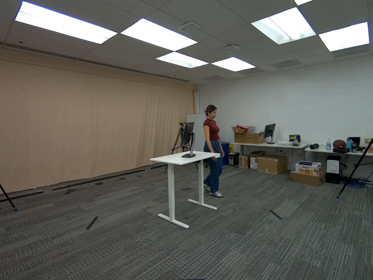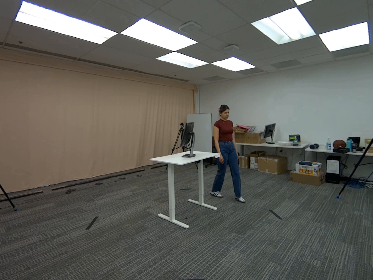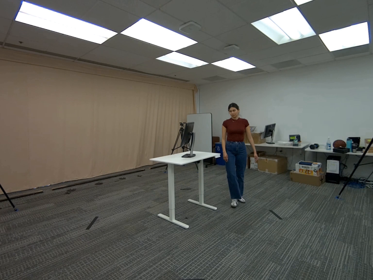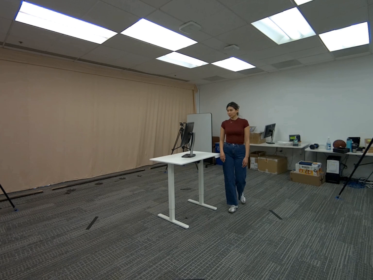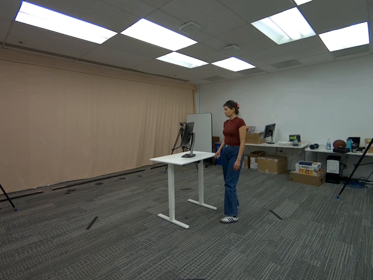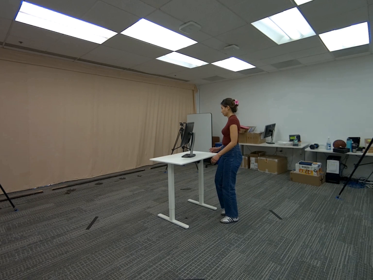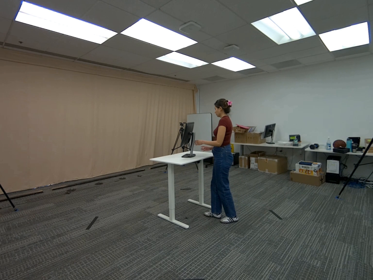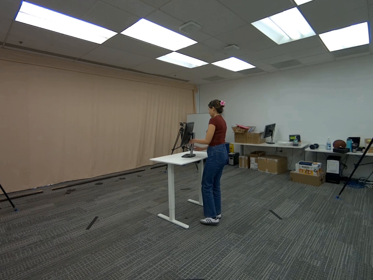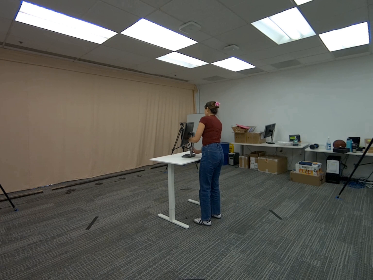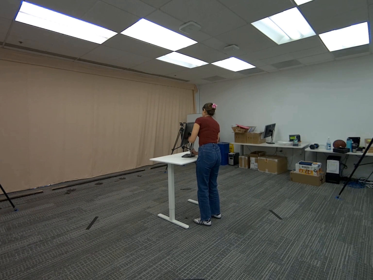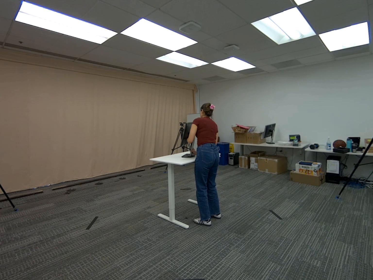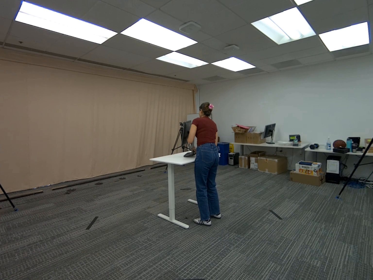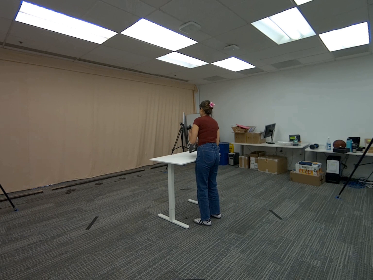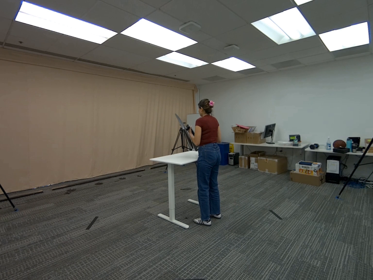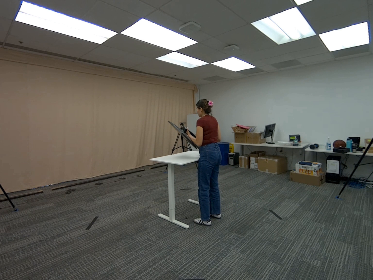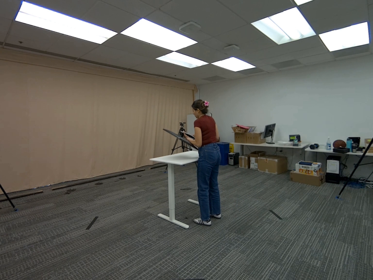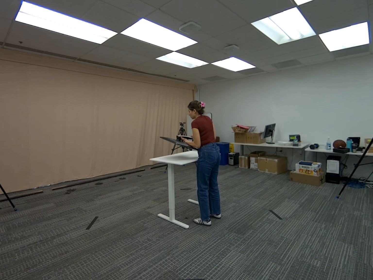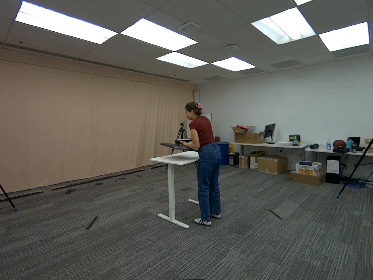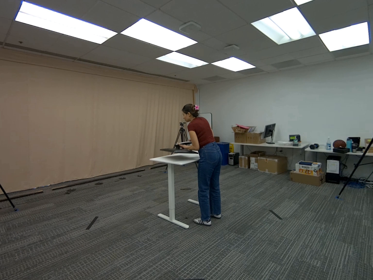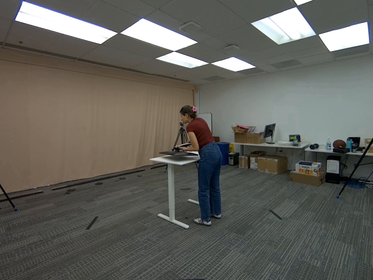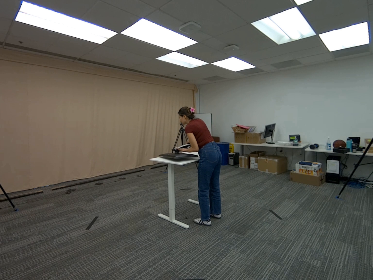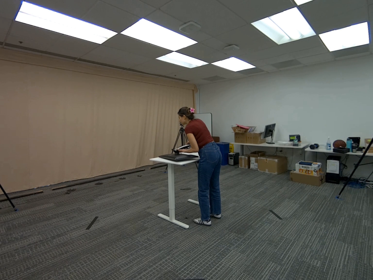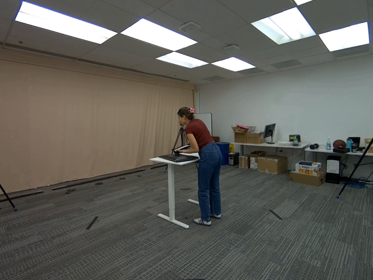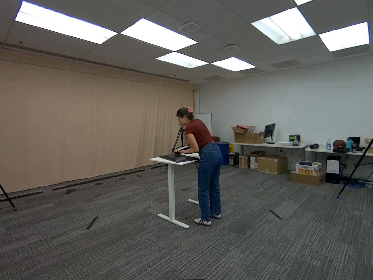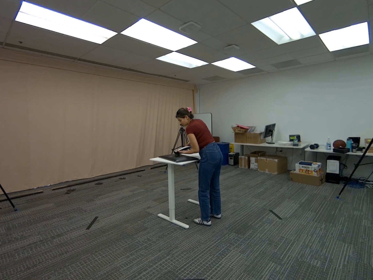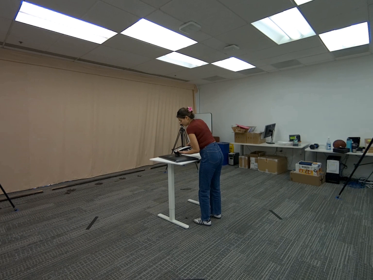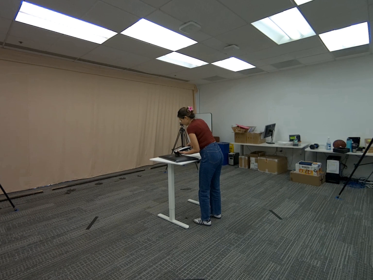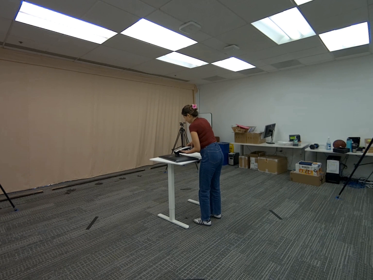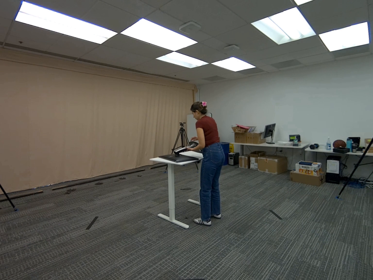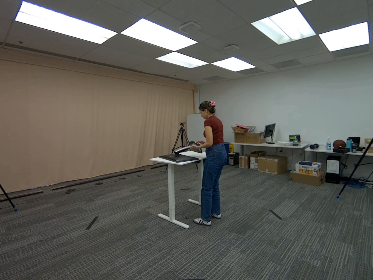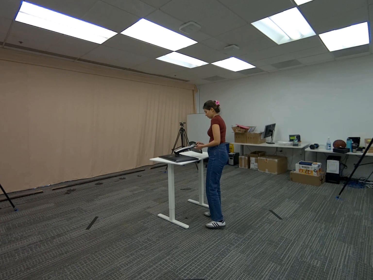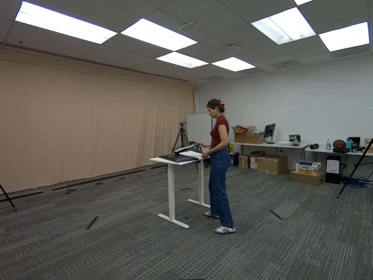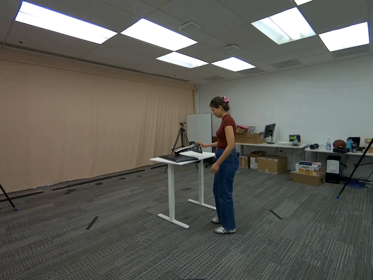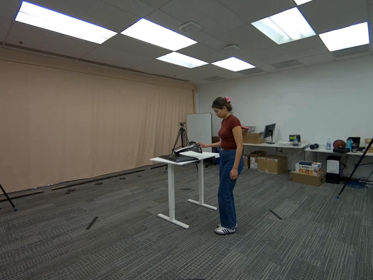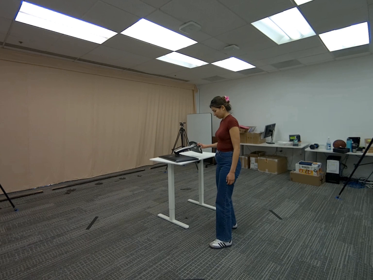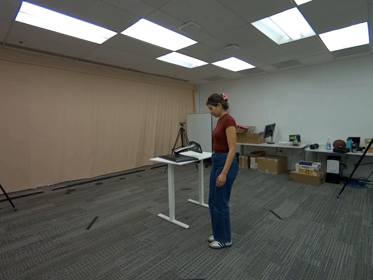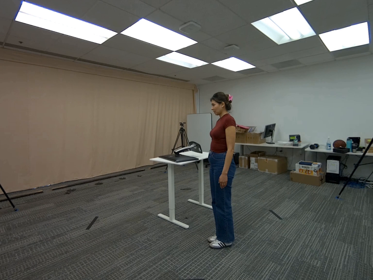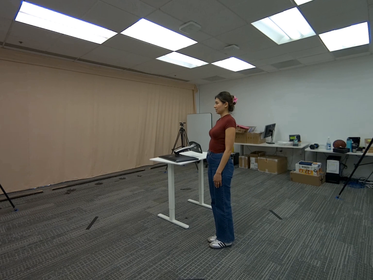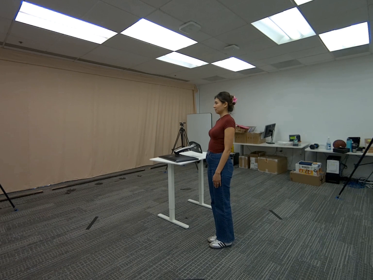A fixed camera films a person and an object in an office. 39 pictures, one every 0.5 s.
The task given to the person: Walk over to the monitor on the white desk and face the monitor face down.
